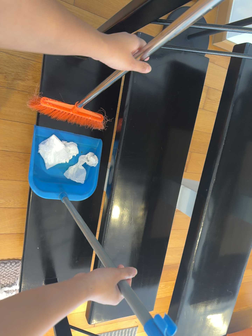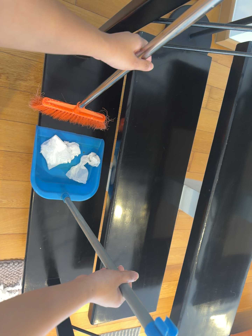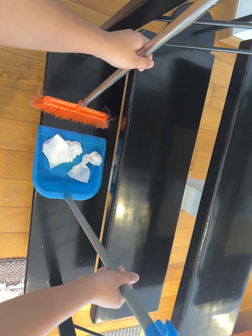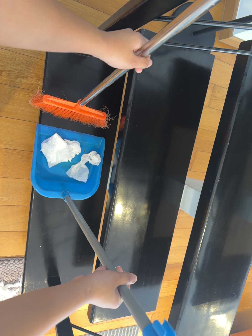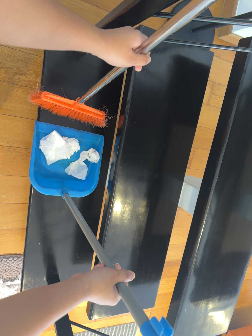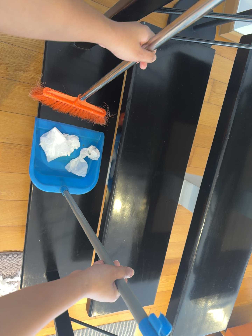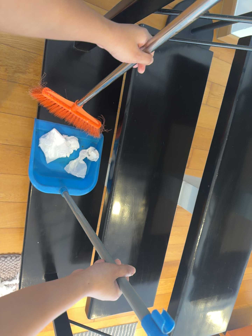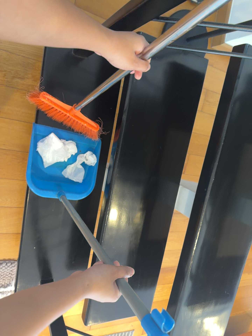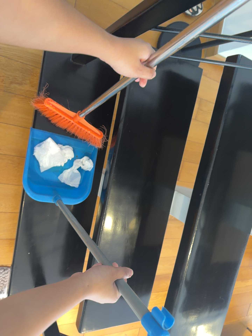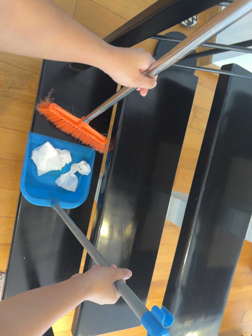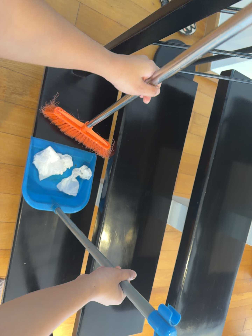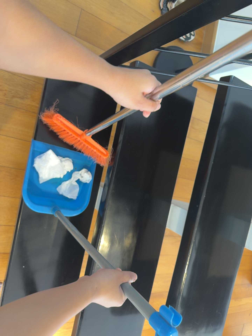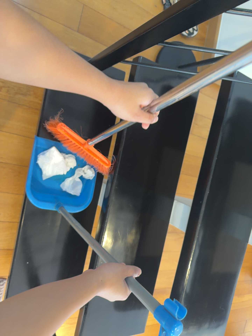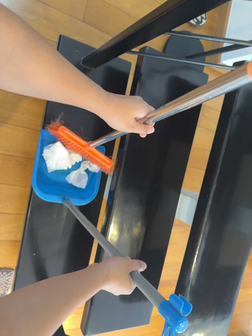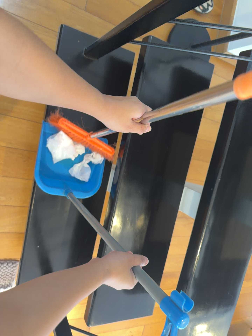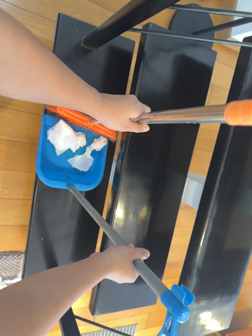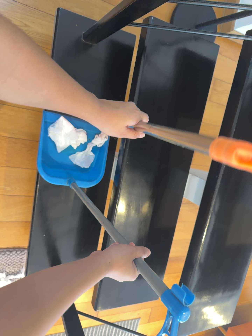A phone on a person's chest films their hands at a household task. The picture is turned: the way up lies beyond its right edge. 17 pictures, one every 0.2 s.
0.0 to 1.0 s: The camera keeps its place and its aim.
1.0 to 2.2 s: The camera travels toward the bottom of its view and to its left, about 9 cm. Its aim tips toward the top of its view by about 10 degrees.
2.2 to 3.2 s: The camera shifts only a little, or ends up much as it began.
The film runs backward here.
